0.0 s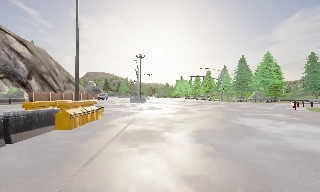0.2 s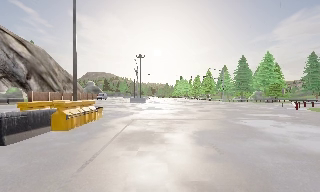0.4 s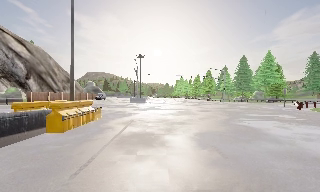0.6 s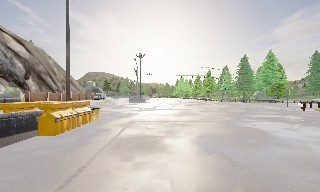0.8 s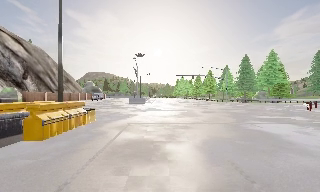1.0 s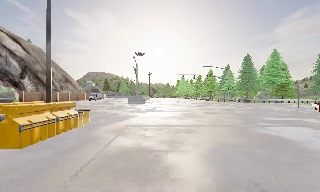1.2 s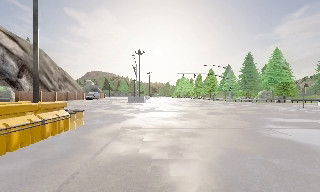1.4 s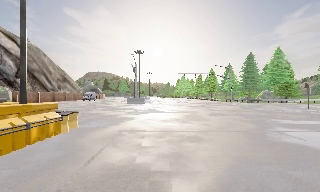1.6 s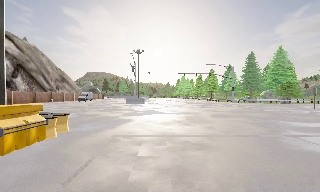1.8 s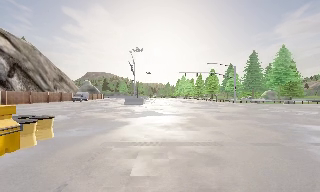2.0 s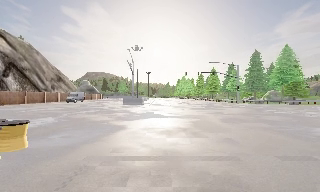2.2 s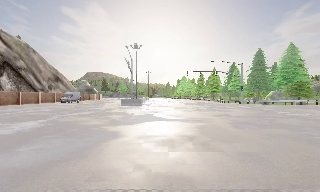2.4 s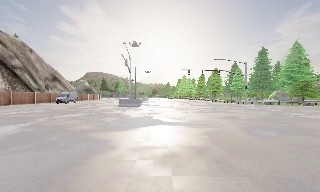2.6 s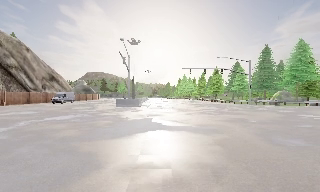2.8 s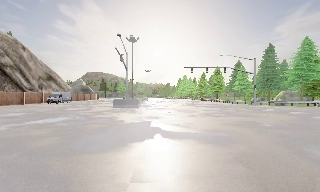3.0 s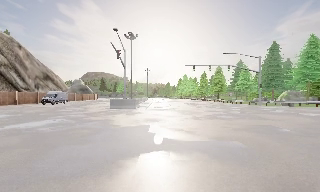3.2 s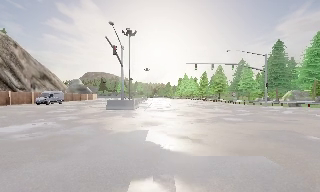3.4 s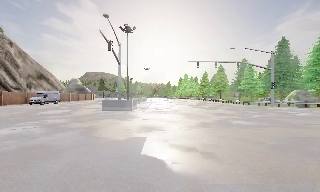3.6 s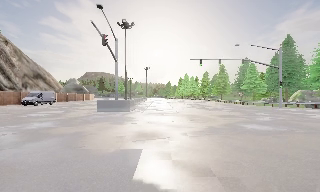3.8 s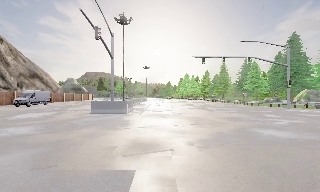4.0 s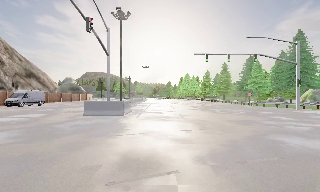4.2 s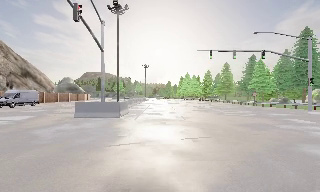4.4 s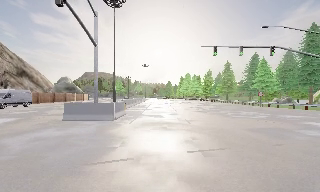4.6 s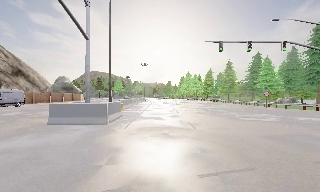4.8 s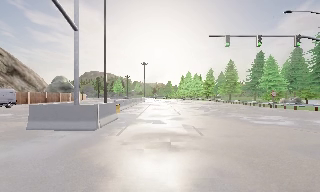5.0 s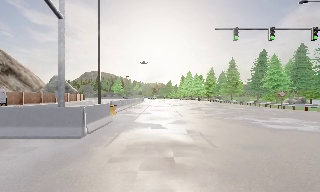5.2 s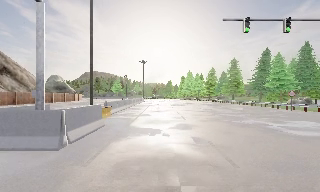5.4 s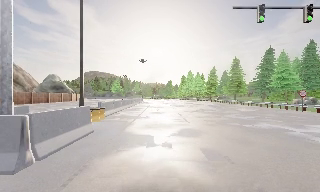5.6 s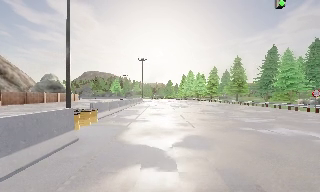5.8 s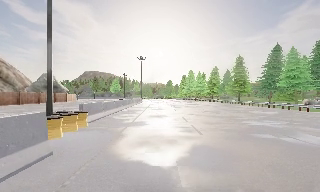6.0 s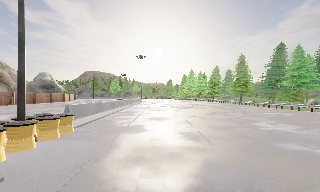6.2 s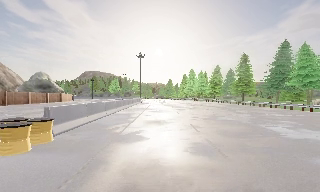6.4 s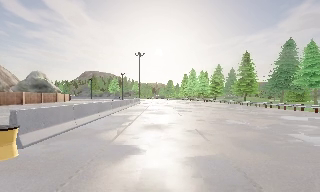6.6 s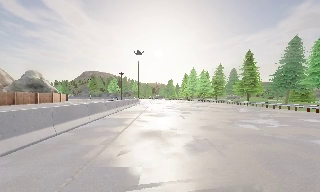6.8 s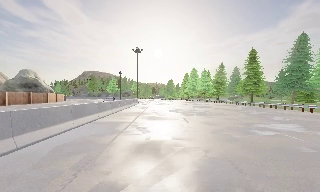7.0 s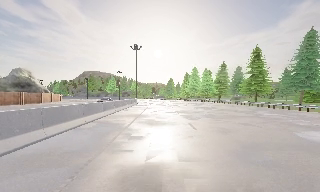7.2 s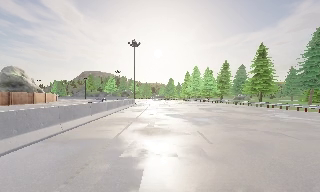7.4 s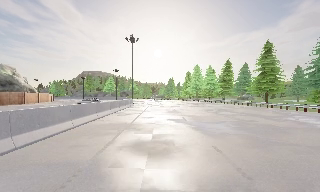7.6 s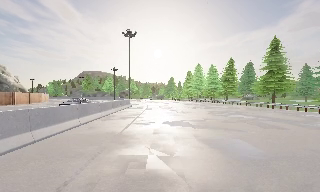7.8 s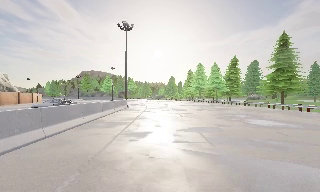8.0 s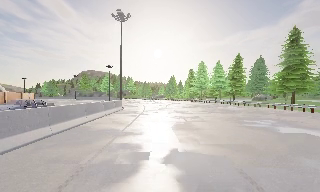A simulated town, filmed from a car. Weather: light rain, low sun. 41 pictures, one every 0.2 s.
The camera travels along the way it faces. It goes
forward.
0.0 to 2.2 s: The camera travels forward, about 9 m, so what stands in front looms larger. It gains speed.
2.2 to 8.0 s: The camera travels forward, about 45 m, so what stands in front looms larger.
The film runs forward here.
